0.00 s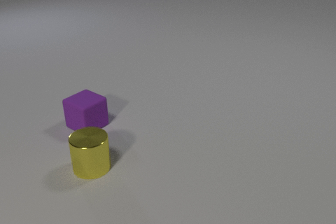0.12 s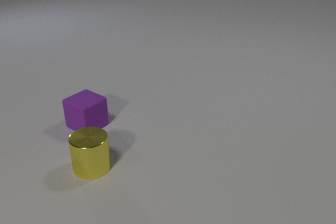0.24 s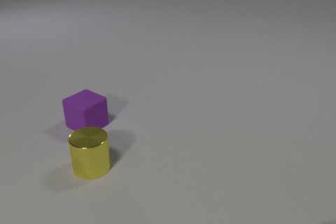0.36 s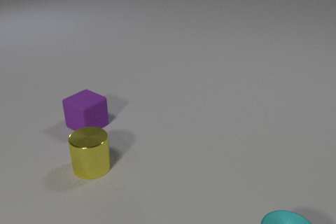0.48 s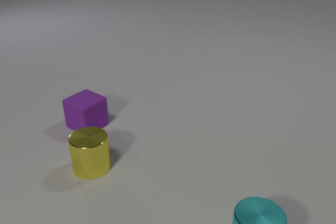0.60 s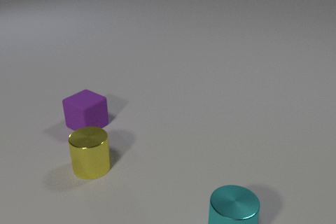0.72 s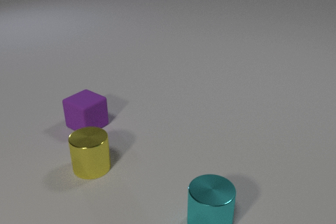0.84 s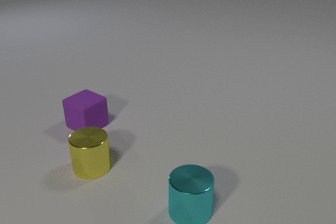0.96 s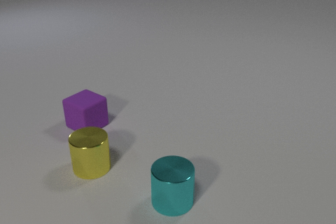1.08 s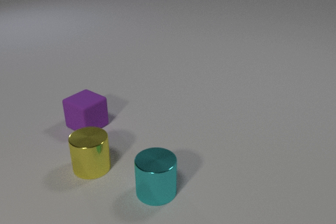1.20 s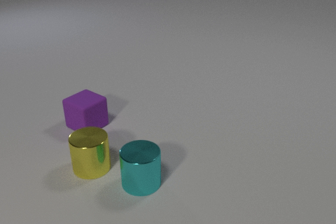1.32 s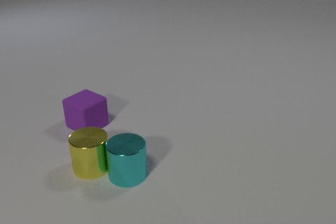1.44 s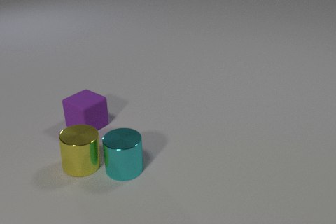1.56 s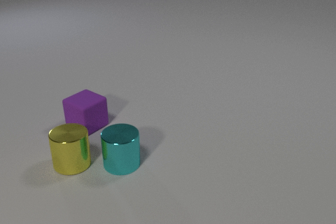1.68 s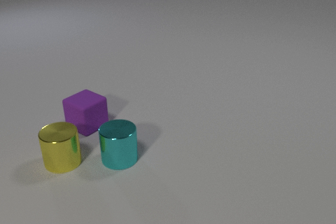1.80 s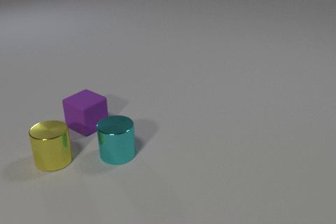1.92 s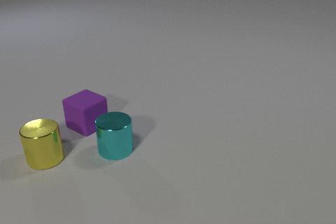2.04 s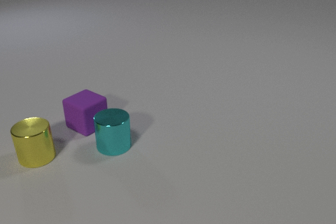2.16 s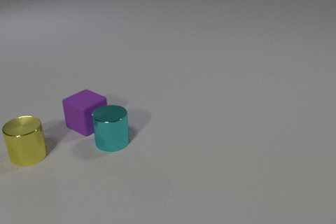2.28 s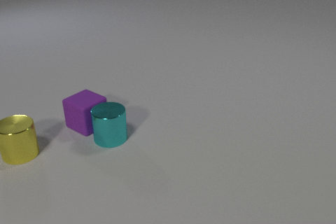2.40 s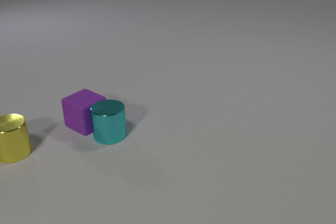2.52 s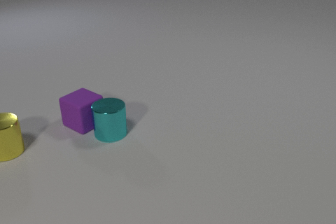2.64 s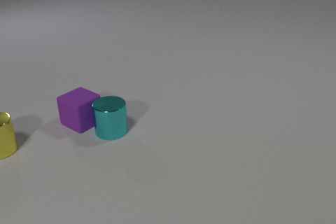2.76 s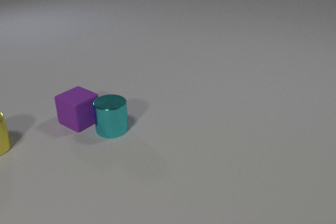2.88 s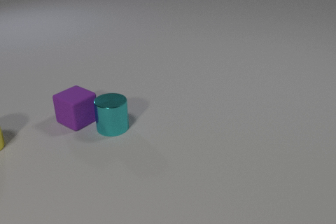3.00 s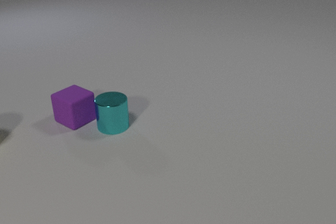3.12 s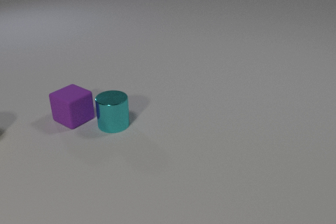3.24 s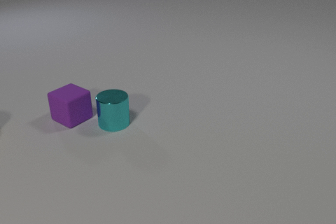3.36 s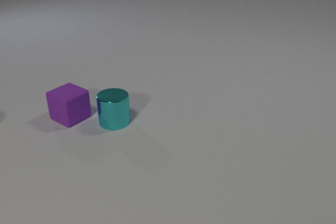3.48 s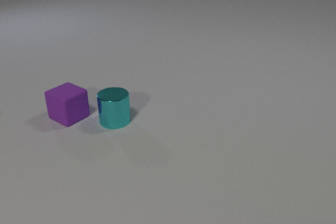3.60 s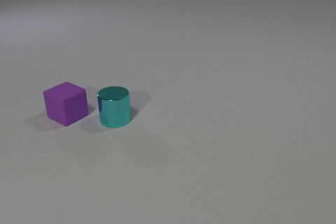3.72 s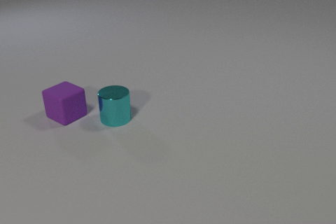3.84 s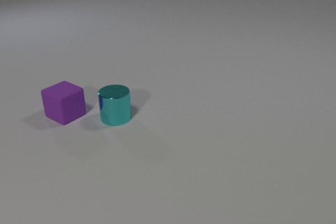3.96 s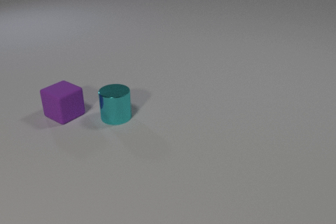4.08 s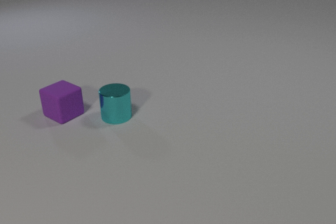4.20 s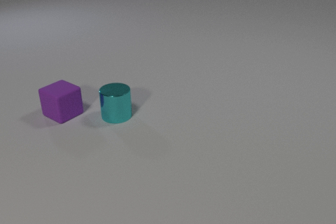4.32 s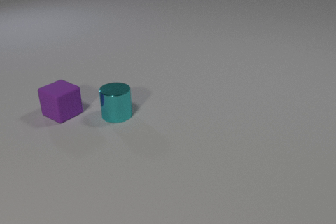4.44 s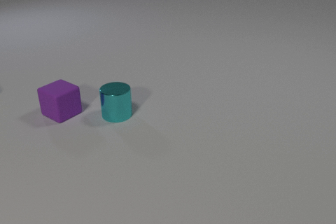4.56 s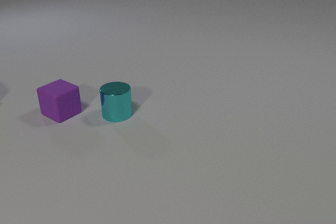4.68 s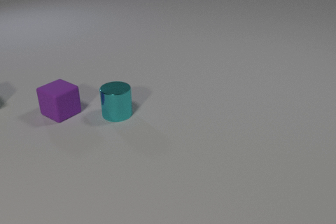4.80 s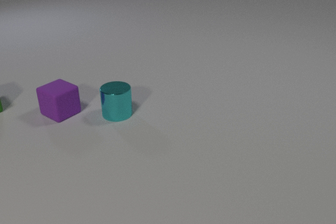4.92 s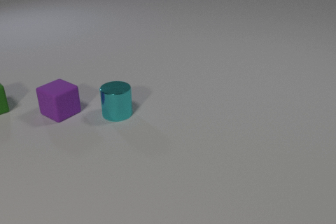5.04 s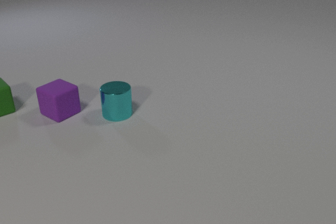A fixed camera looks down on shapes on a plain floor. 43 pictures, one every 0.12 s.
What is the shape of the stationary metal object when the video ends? cylinder.
Are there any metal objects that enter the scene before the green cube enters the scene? yes.
What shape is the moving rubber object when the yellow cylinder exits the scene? cube.
0.00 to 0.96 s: The cyan metal cylinder comes in at the bottom edge, slides to the left and away from the camera.
0.96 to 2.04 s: The cyan metal cylinder slides away from the camera and to the left. The yellow metal cylinder slides to the left and away from the camera. The cyan metal cylinder and the yellow metal cylinder collide.
2.04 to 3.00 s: The cyan metal cylinder slides away from the camera. The yellow metal cylinder slides to the left and away from the camera, leaves at the left edge. The purple rubber cube slides away from the camera and to the left. The cyan metal cylinder and the purple rubber cube collide.
3.00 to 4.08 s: The cyan metal cylinder slides away from the camera. The purple rubber cube slides away from the camera and to the left.
4.08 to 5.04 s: The green rubber cube comes in at the left edge, slides to the right and toward the camera.
